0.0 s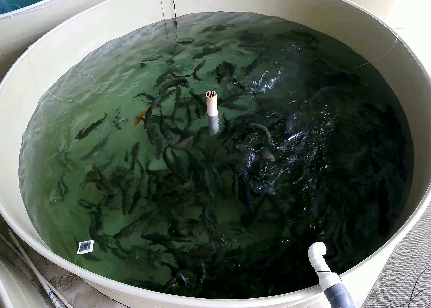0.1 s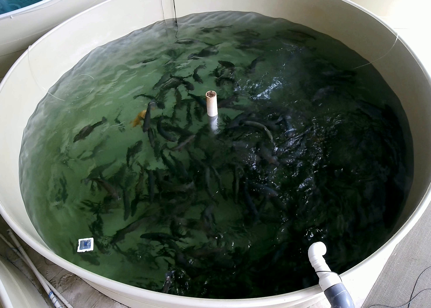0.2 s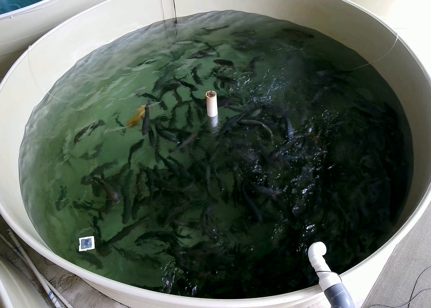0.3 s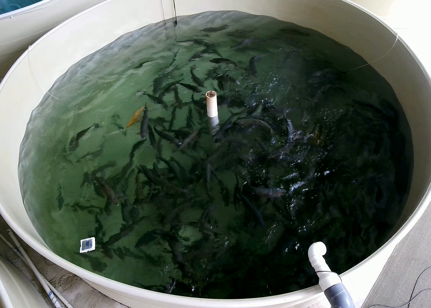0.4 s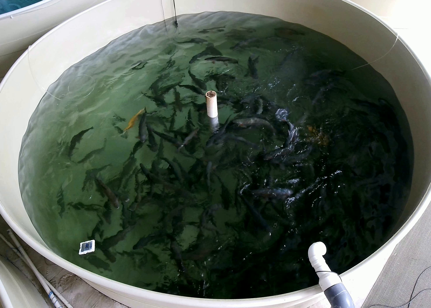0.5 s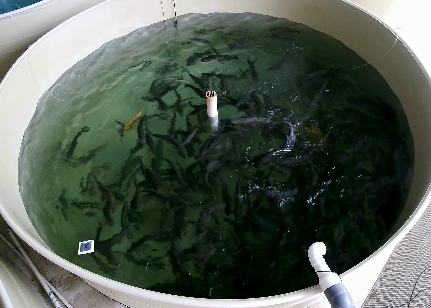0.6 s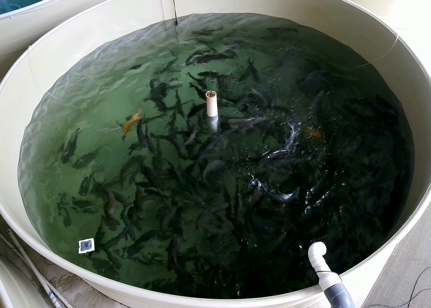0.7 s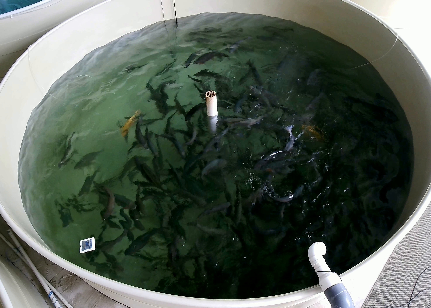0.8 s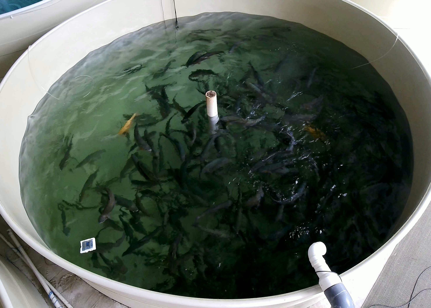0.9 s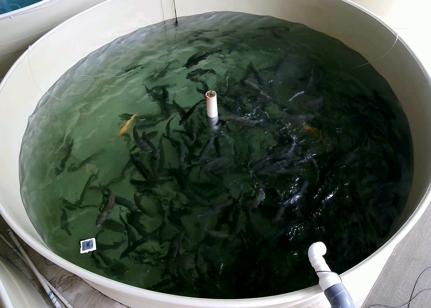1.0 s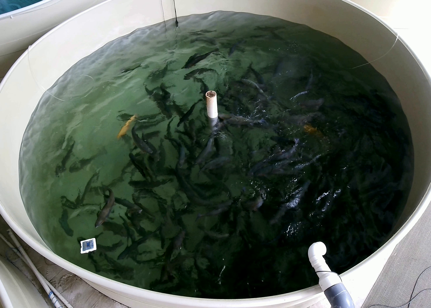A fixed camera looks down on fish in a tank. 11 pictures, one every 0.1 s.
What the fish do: Foraging.
